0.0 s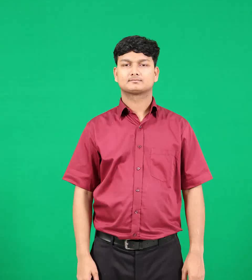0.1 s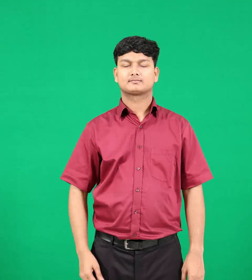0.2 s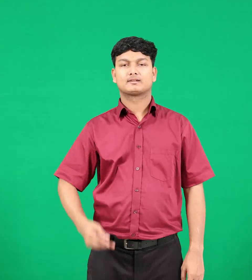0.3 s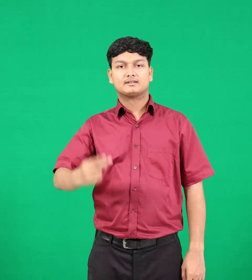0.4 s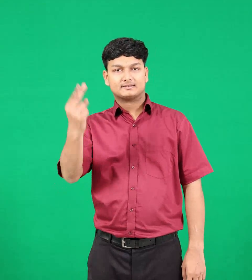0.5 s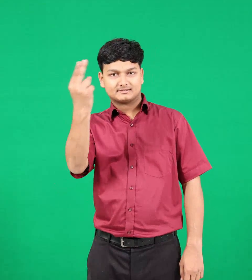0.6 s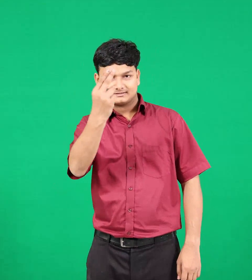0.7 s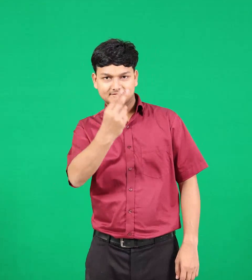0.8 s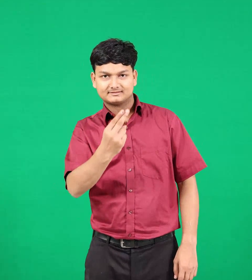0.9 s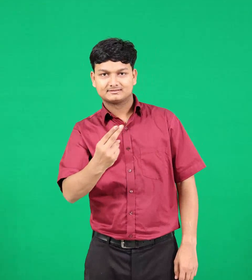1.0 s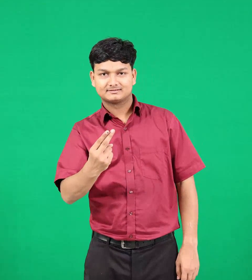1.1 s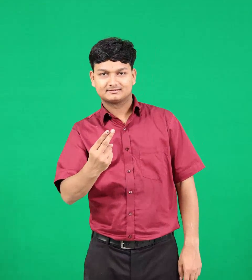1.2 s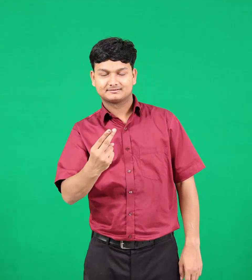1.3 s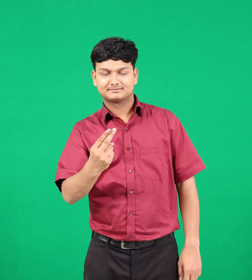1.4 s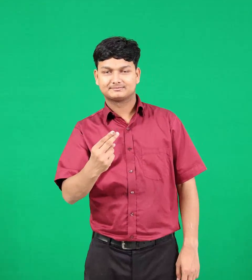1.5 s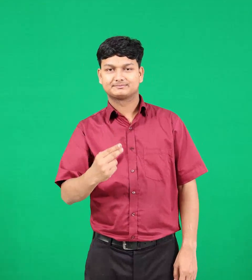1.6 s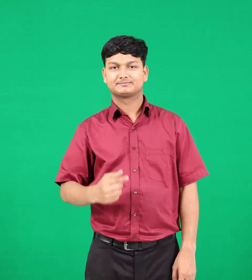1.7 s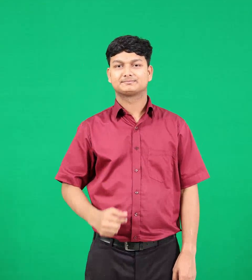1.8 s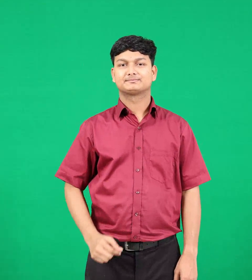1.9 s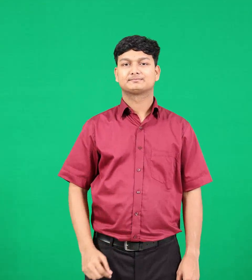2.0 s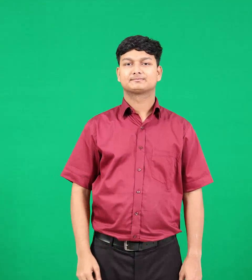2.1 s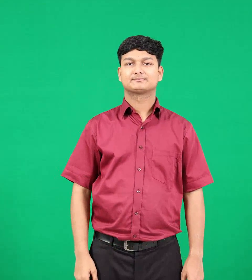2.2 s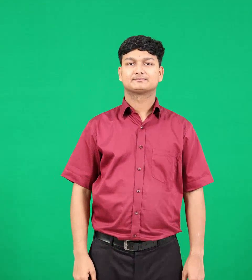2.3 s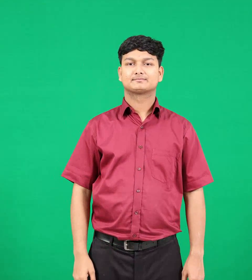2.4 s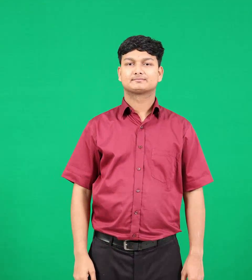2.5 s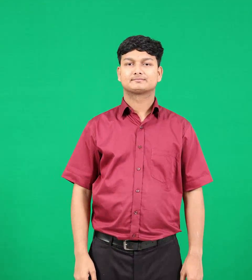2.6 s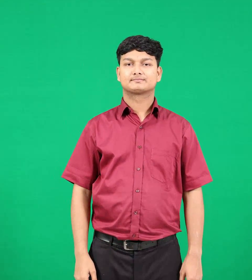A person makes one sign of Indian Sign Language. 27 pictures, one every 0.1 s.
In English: art
